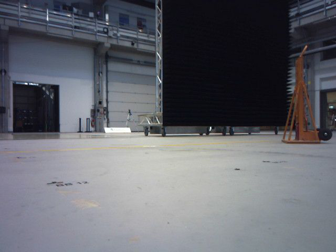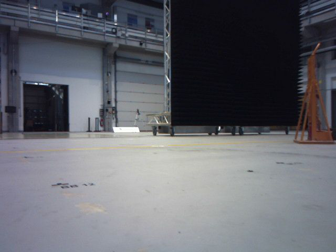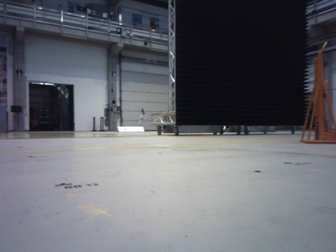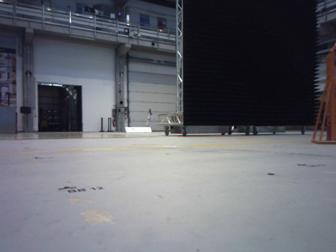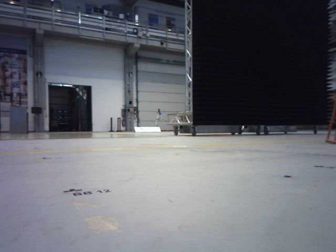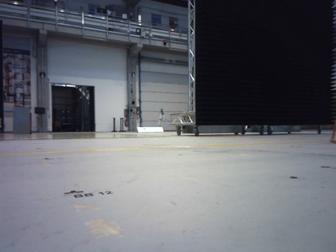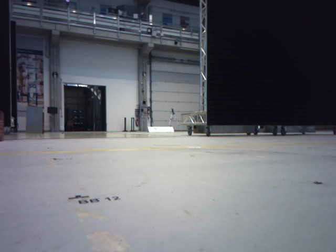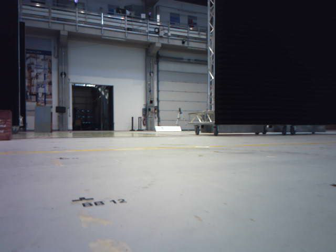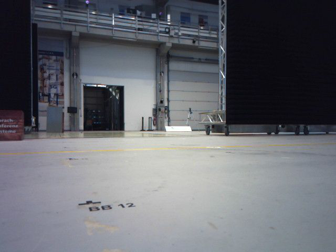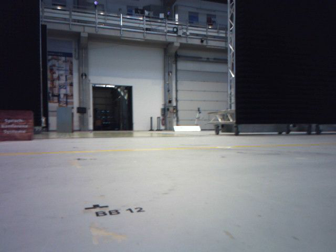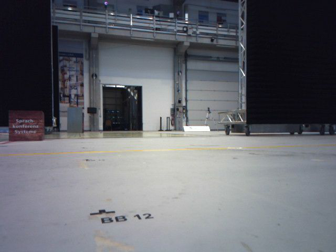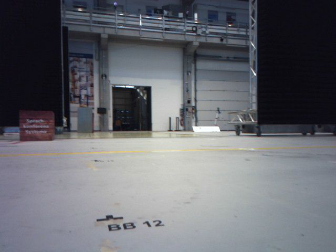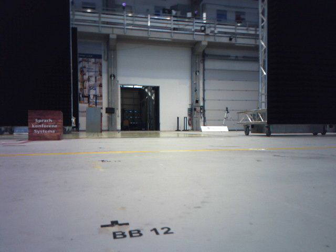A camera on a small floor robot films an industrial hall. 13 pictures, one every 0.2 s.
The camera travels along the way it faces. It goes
forward.
0.0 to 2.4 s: The camera pans to its left, which is counterclockwise from overhead, by about 20 degrees. It travels forward, about 0.5 m, so what stands in front looms larger.
The film runs forward here.
